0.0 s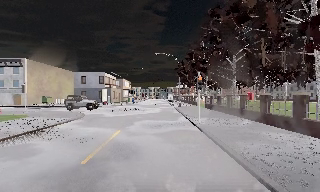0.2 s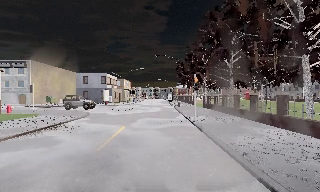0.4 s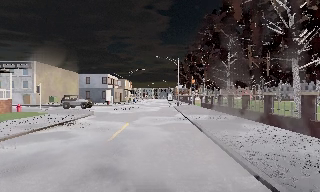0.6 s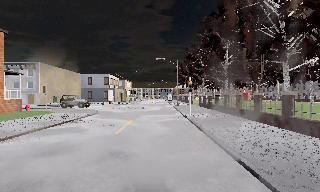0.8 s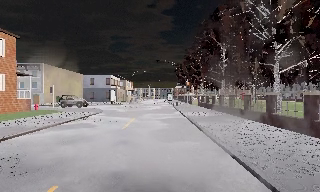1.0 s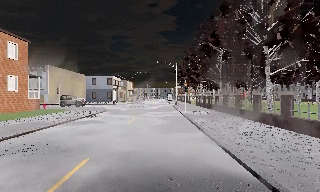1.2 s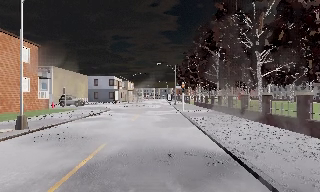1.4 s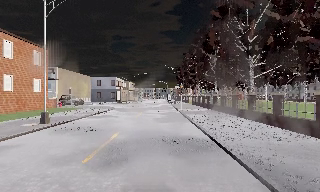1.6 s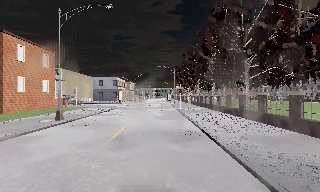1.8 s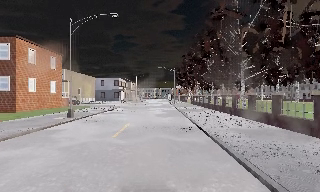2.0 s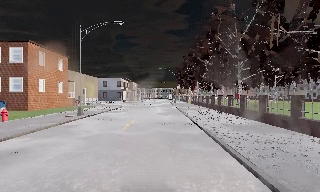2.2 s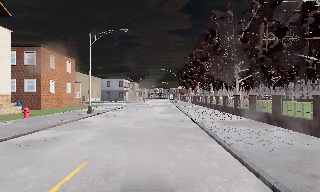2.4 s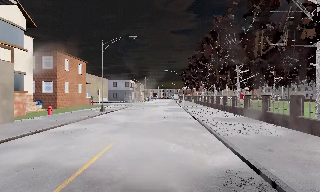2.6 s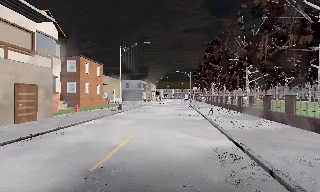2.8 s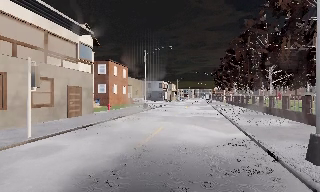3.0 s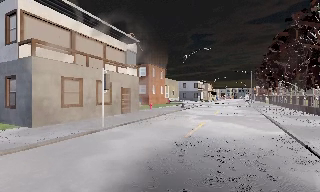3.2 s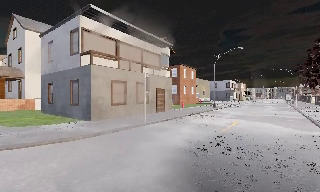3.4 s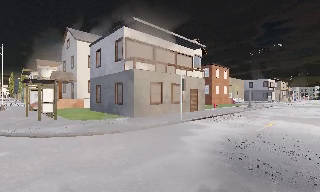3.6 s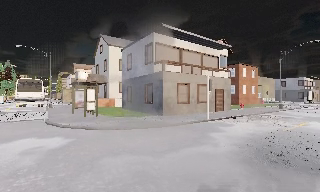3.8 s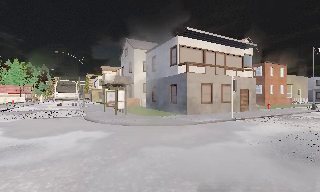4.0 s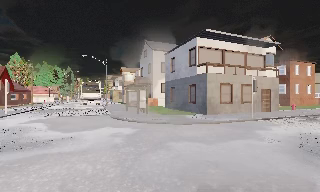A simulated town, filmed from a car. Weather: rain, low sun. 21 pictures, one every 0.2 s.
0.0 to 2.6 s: The camera travels backward, about 17 m, so what stands in front gets smaller.
2.6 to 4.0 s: The camera pans to its left, which is counterclockwise from overhead, by about 60 degrees. It travels backward, about 8 m. It loses speed.
The film runs backward here.
